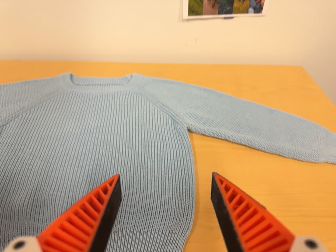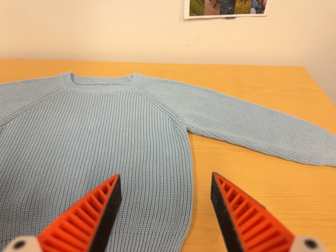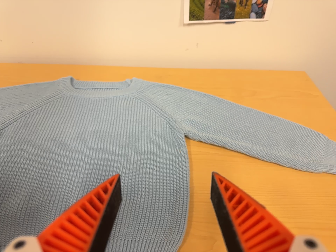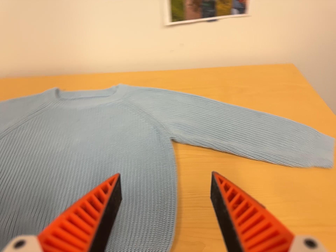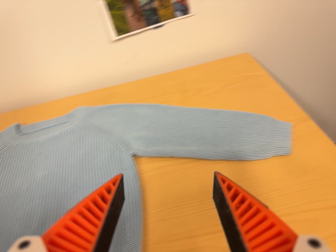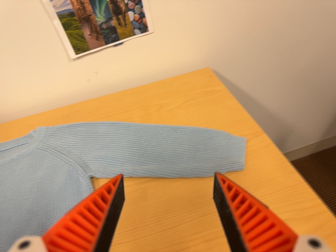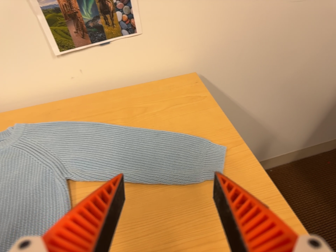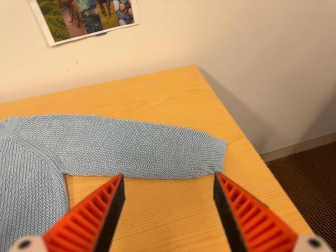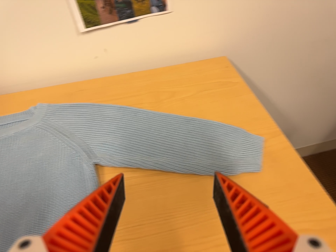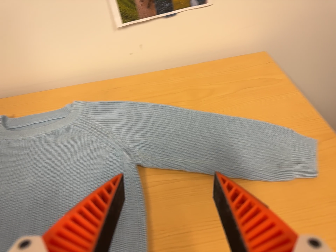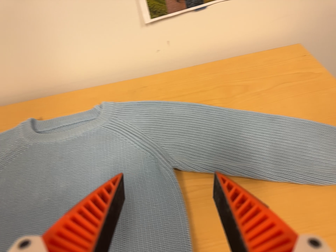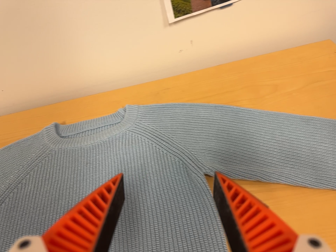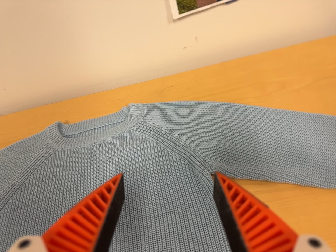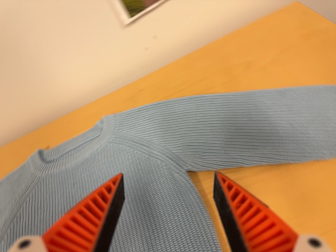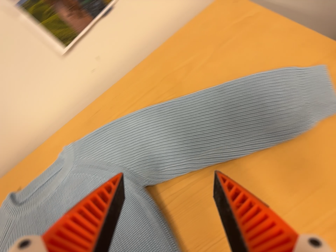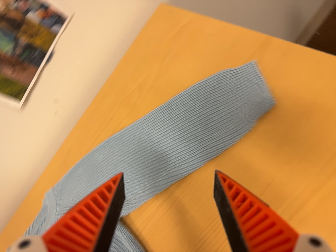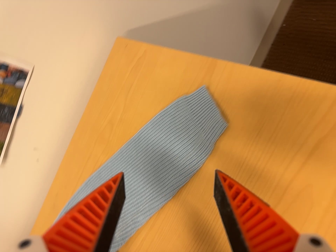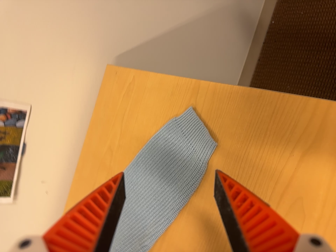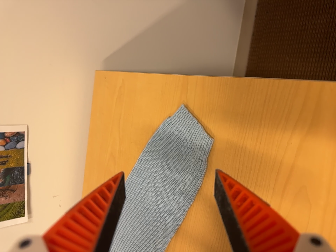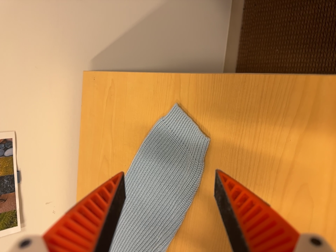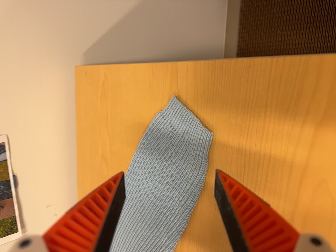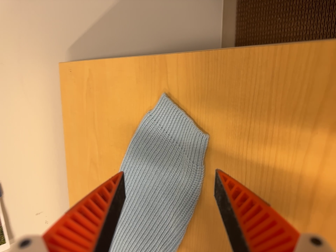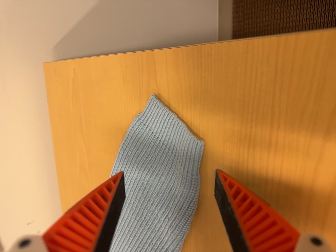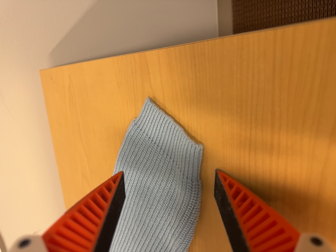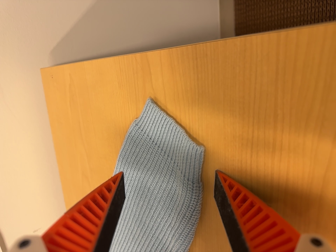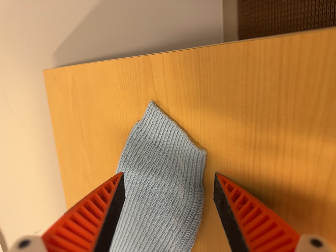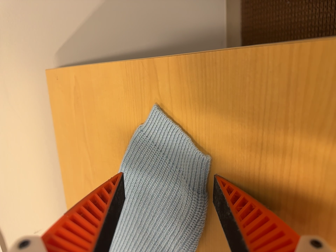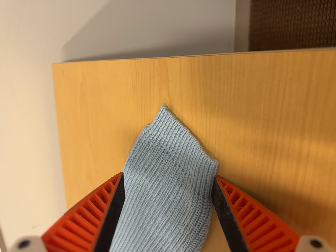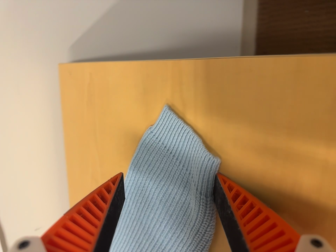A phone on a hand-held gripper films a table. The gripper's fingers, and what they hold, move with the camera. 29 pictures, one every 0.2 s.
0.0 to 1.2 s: The camera travels to its right and toward the top of its view, about 20 cm, so close, fixed things drift to the left. It rolls about its line of sight by about 15 degrees, and the scene rotates counterclockwise.
1.2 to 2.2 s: The camera swings to its left by about 10 degrees, and the scene slides to the right. It travels to its left and forward, about 20 cm, so close, fixed things drift to the right.
2.2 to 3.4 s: The camera travels to its right and toward the top of its view, about 34 cm, so close, fixed things drift to the left. It rolls about its line of sight by about 60 degrees, and the scene rotates counterclockwise.
3.4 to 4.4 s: The camera travels forward and toward the top of its view, about 14 cm, so what stands in front looms larger. Its aim tips toward the bottom of its view by about 10 degrees. It rolls about its line of sight by about 20 degrees, and the scene rotates counterclockwise.
4.4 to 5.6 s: The camera shifts only a little, or ends up much as it began.
The film runs forward here.
